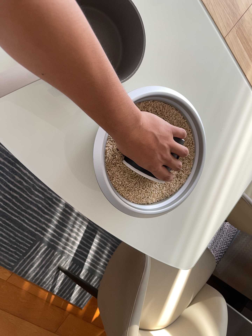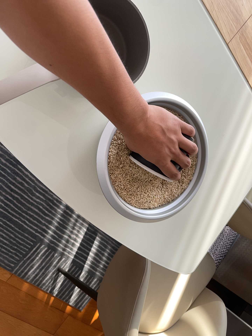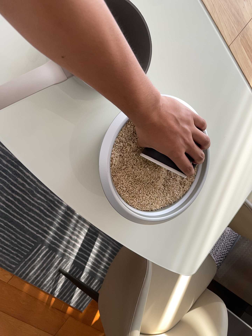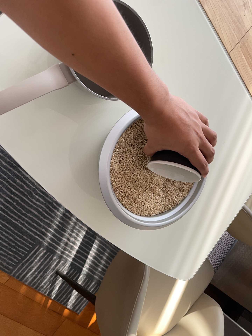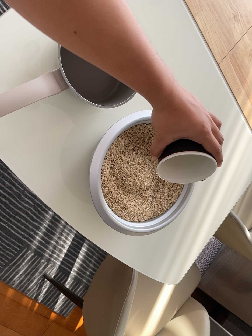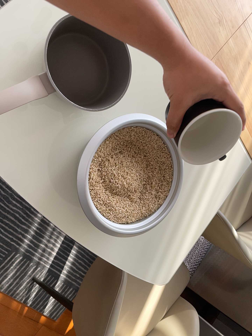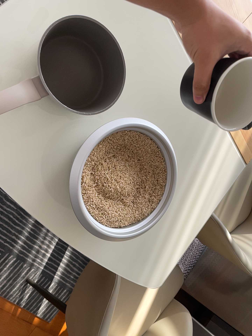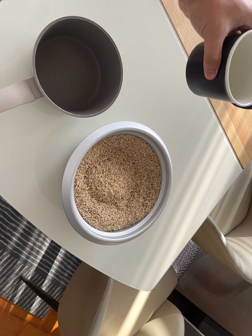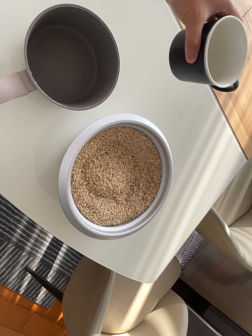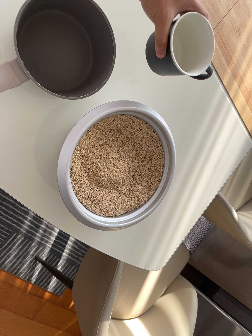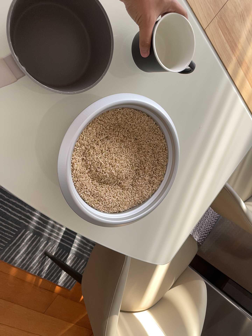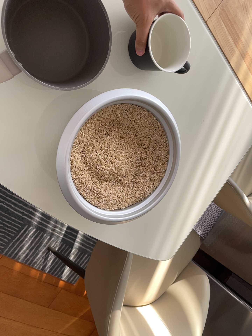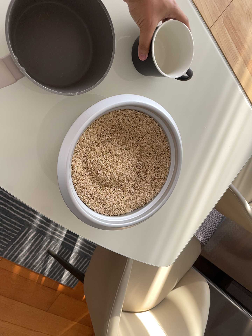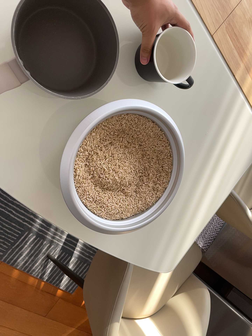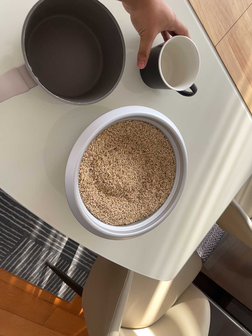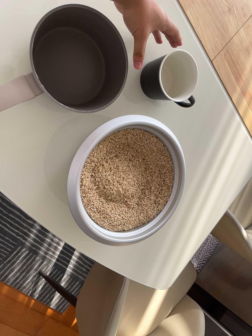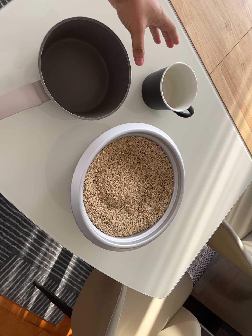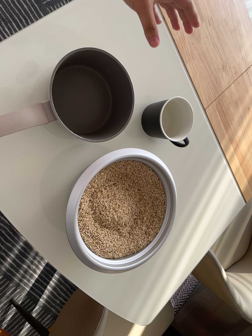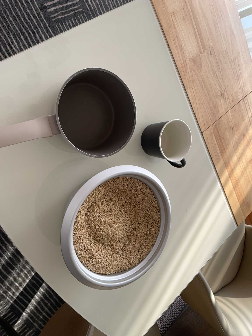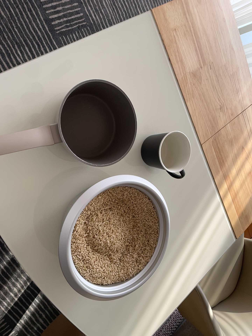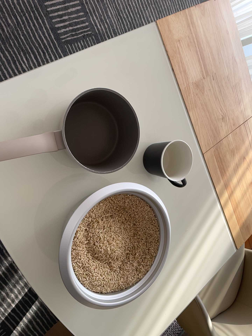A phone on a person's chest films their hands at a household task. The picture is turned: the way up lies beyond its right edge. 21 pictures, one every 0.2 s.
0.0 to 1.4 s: The camera travels toward the top of its view, about 5 cm, so close, fixed things drift downward.
1.4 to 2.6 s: The camera shifts only a little, or ends up much as it began.
2.6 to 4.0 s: The camera travels backward and to its left, about 9 cm, so what stands in front gets smaller. Its aim tips toward the top of its view by about 20 degrees, and the scene shifts downward. It rolls about its line of sight by about 15 degrees, and the scene rotates clockwise.
The film runs backward here.
